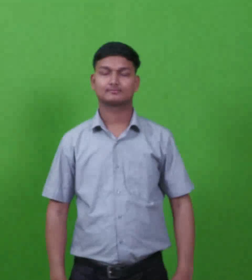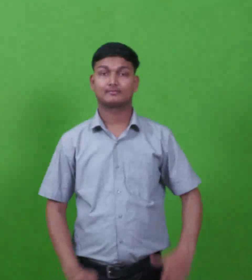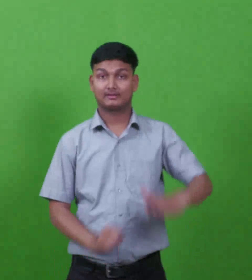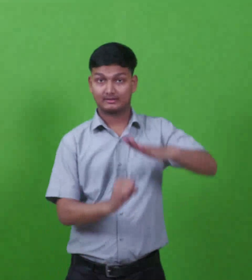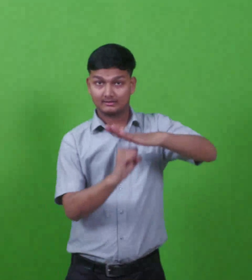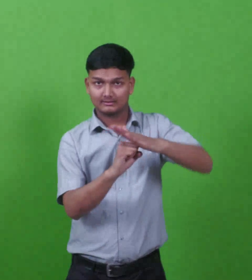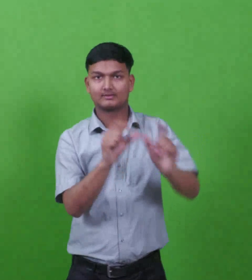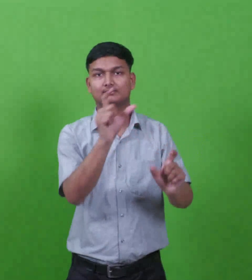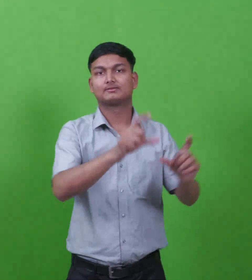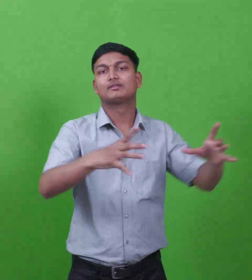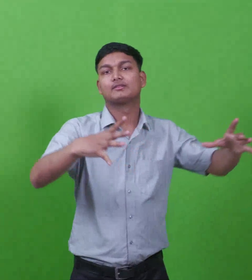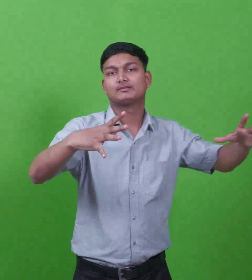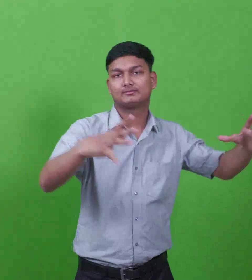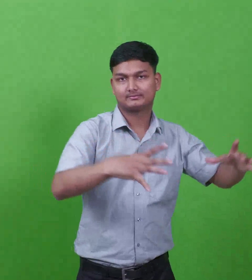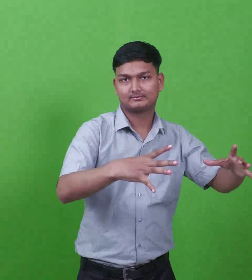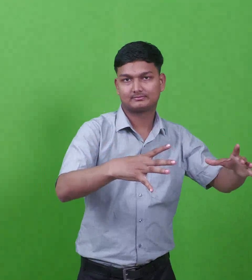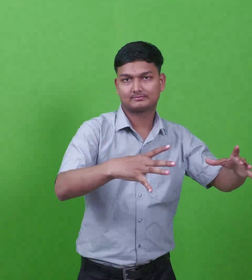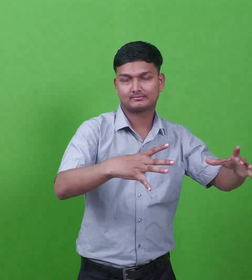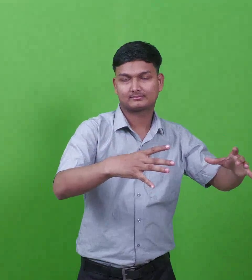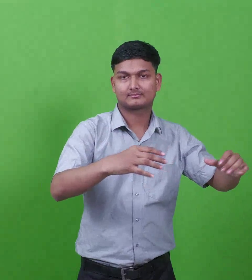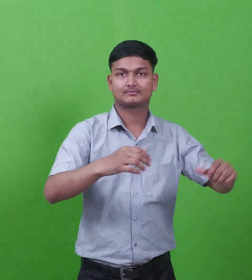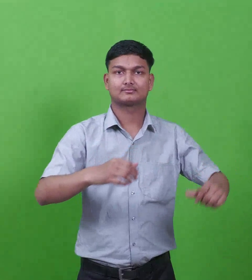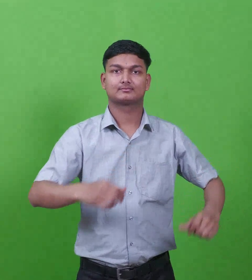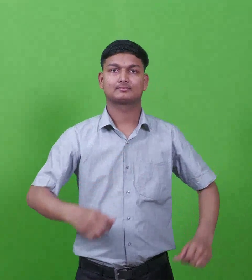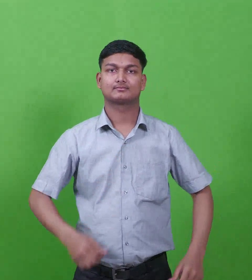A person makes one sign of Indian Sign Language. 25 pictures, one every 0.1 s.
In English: girgashites
